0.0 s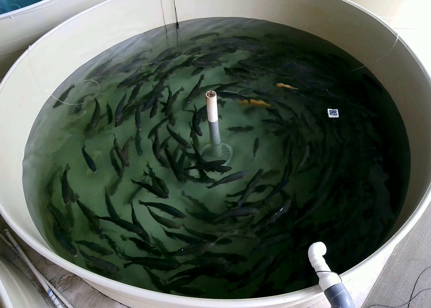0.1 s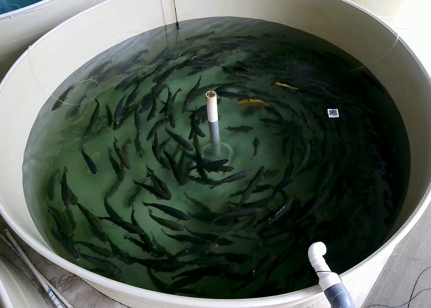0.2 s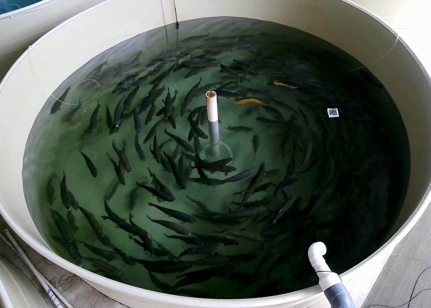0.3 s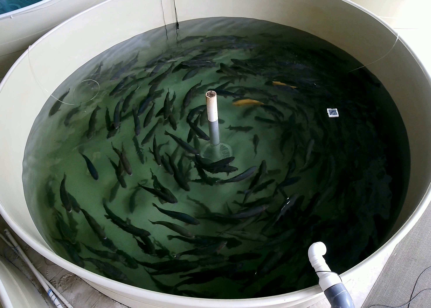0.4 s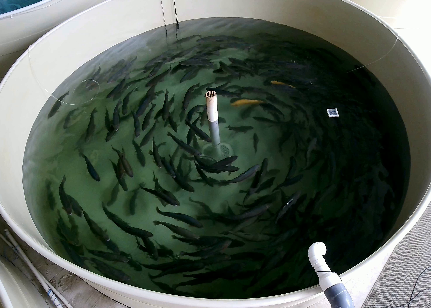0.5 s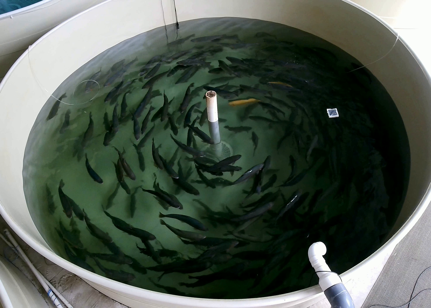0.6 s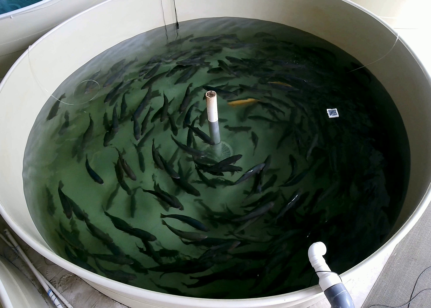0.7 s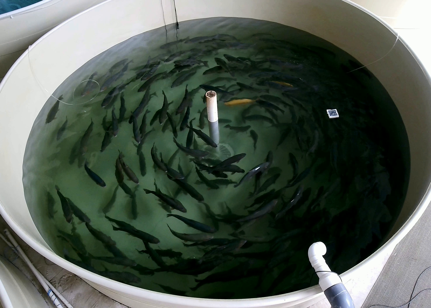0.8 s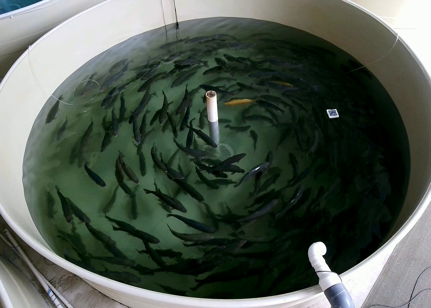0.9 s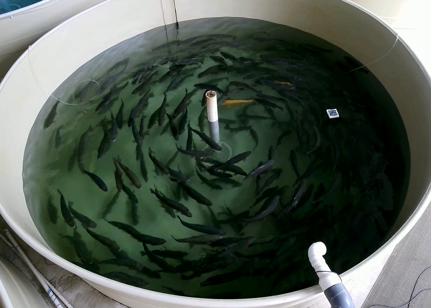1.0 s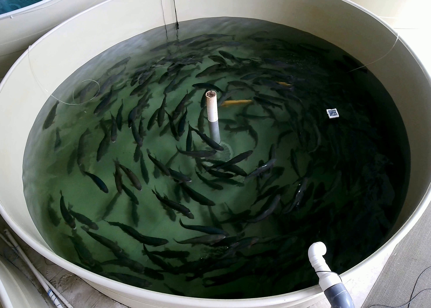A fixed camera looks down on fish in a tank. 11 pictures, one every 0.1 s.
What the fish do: Normal cruising.
